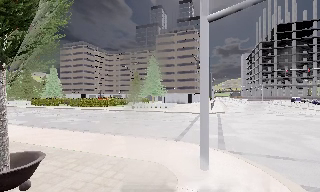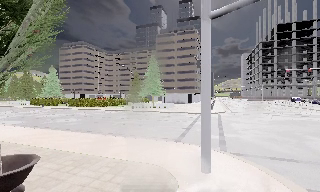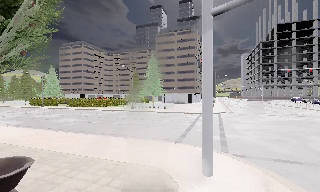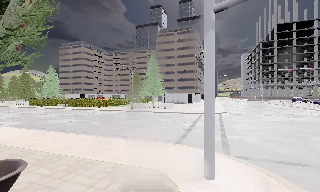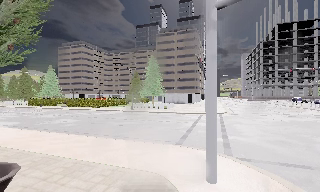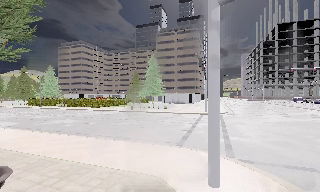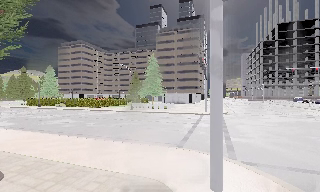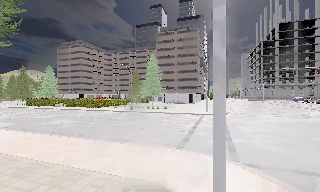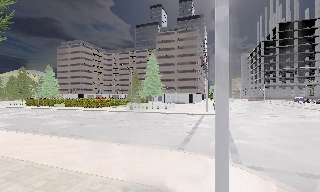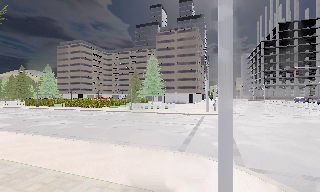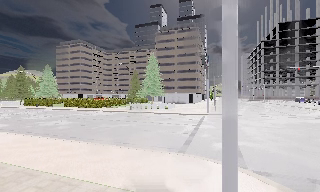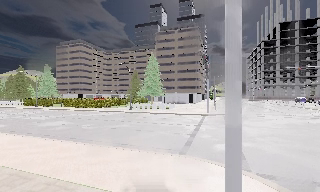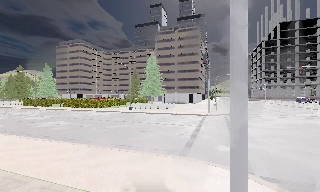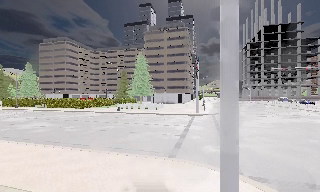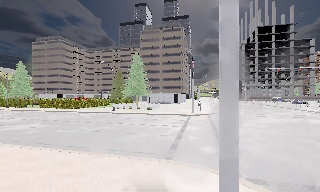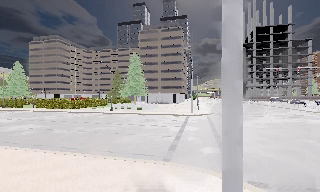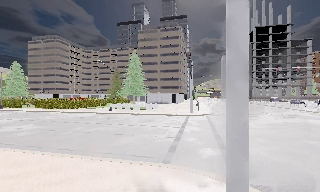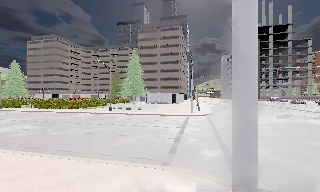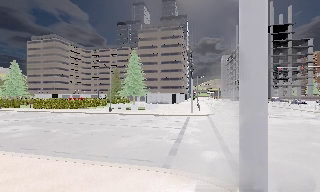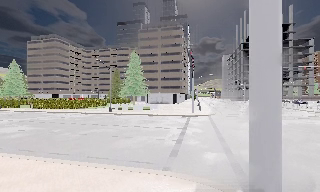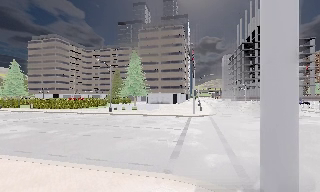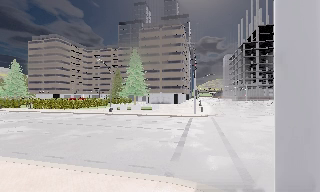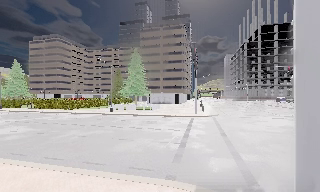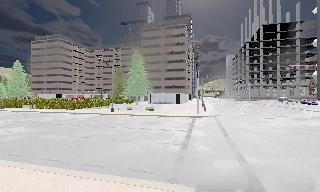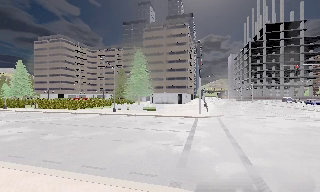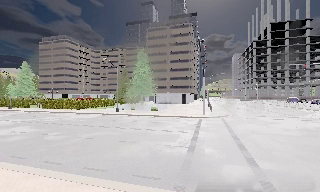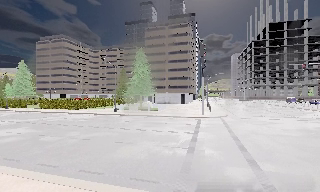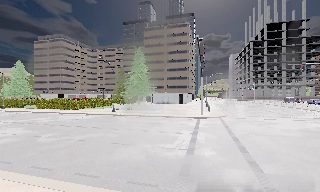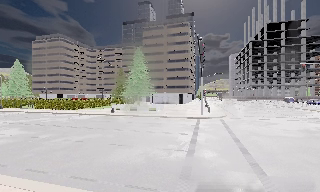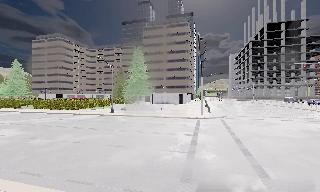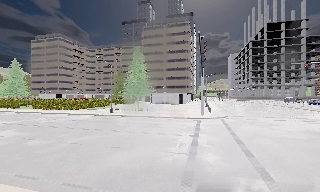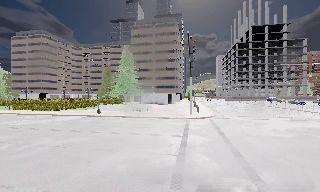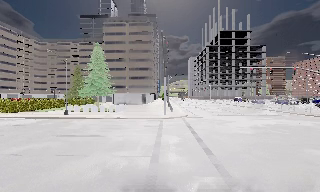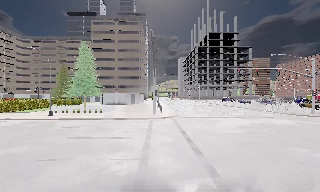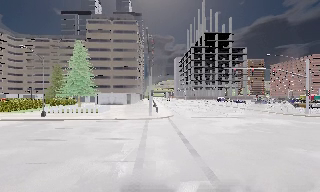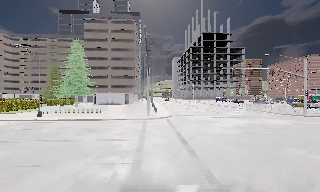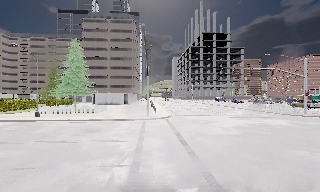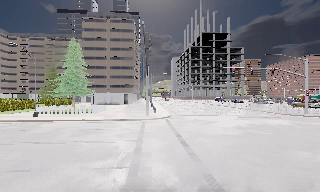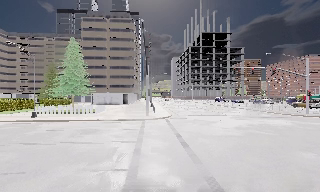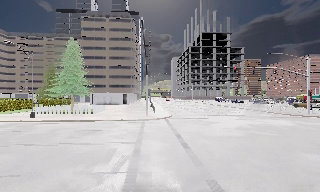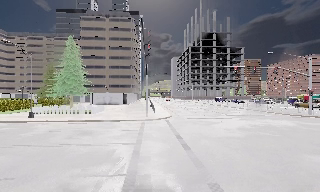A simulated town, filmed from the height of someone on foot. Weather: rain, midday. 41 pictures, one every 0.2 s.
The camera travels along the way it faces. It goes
forward.
0.0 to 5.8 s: The camera travels forward, about 6 m, so what stands in front looms larger.
5.8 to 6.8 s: The camera swings to its right by about 20 degrees, and the scene slides to the left. It travels forward, about 1 m, so what stands in front looms larger.
6.8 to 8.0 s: The camera travels forward, about 1 m, so what stands in front looms larger.
The film runs forward here.
